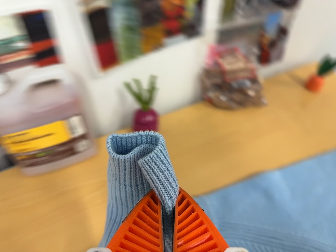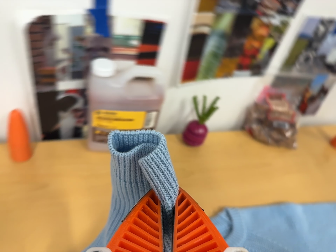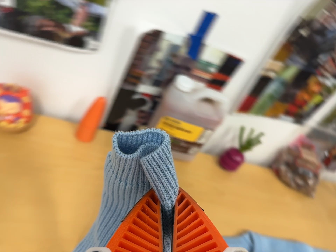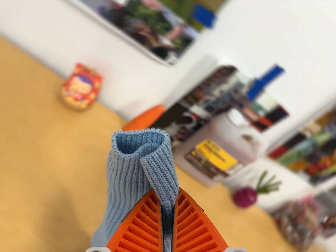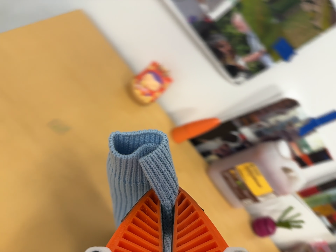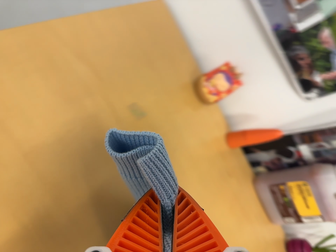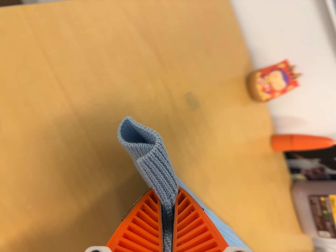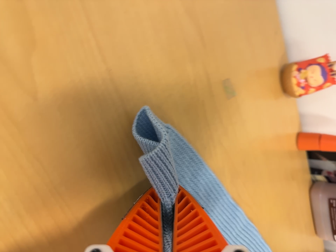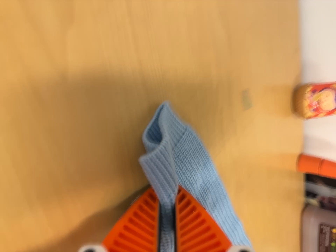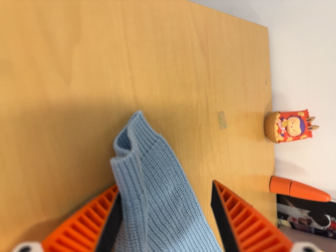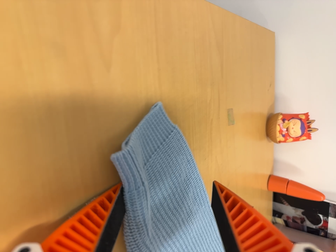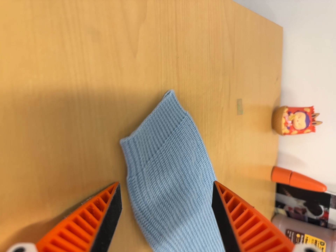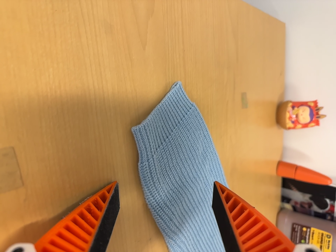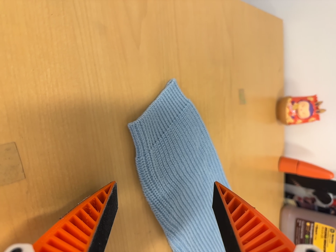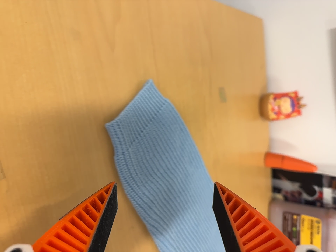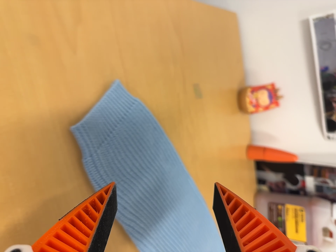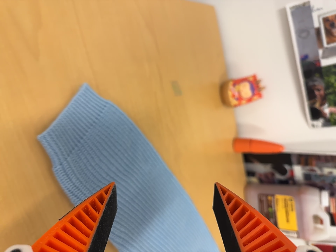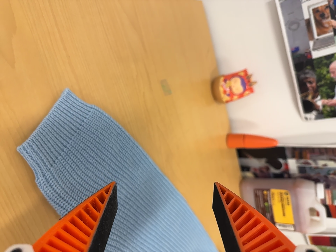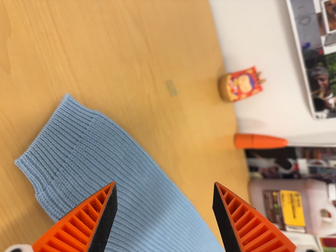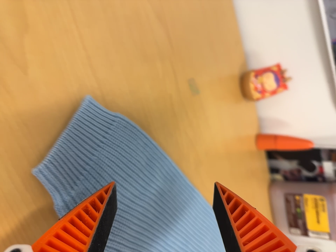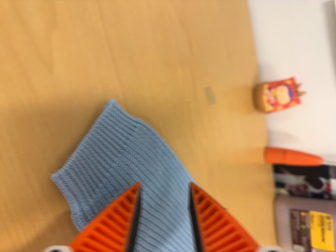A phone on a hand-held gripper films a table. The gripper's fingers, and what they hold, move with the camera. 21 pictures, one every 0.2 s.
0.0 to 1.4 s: The camera swings to its left by about 10 degrees, and the scene slides to the right. It travels to its left, about 60 cm, so close, fixed things drift to the right. Its aim tips toward the top of its view by about 10 degrees. It rolls about its line of sight by about 90 degrees, and the scene rotates clockwise.
1.4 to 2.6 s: The camera travels backward, to its left and toward the bottom of its view, about 12 cm, so what stands in front gets smaller. It rolls about its line of sight by about 15 degrees, and the scene rotates clockwise.
2.6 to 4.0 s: The camera travels forward, about 7 cm, so what stands in front looms larger. It rolls about its line of sight by about 10 degrees, and the scene rotates counterclockwise.
The film runs backward here.
